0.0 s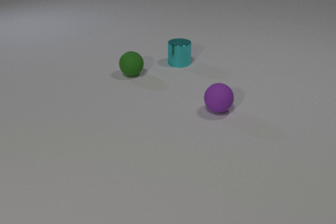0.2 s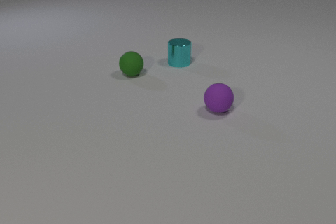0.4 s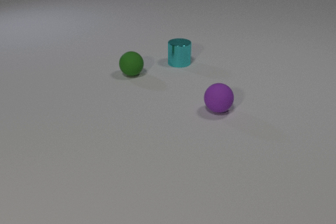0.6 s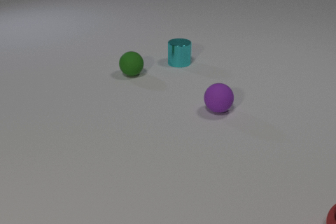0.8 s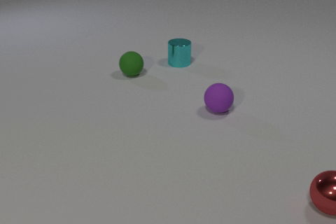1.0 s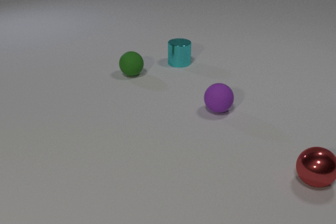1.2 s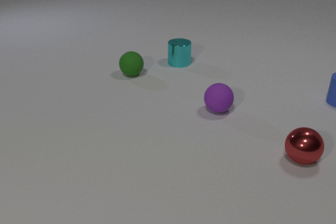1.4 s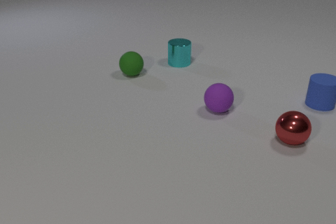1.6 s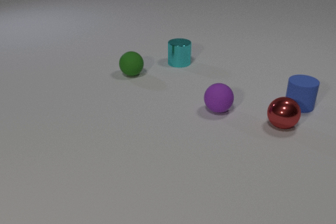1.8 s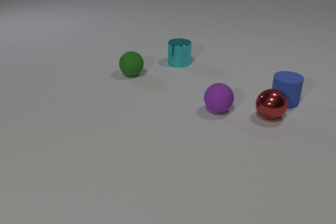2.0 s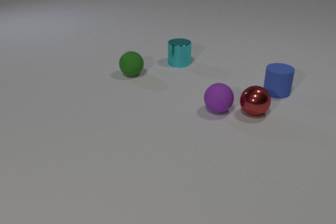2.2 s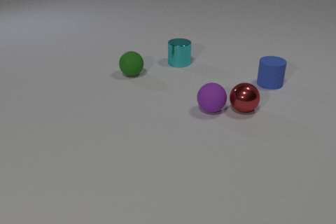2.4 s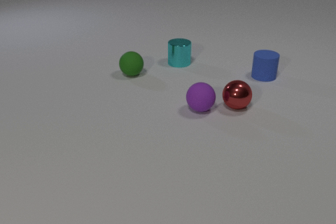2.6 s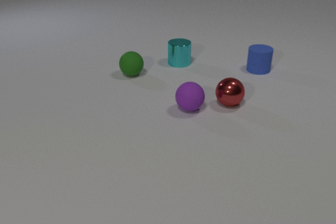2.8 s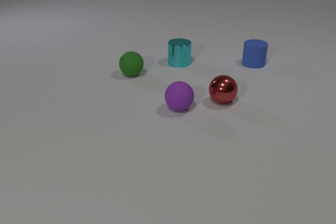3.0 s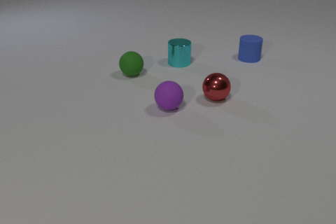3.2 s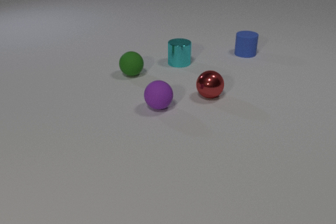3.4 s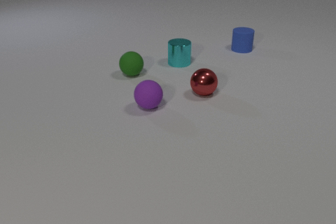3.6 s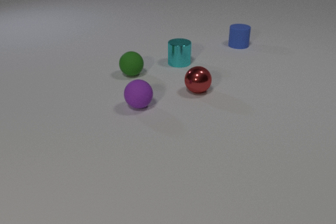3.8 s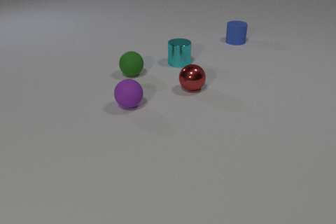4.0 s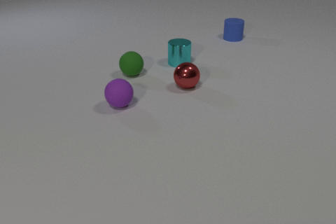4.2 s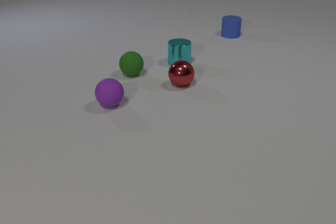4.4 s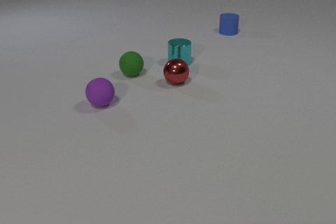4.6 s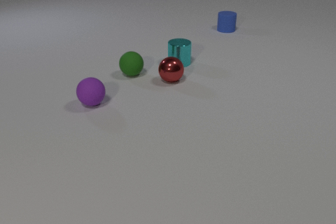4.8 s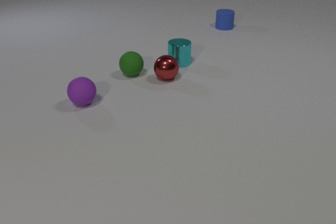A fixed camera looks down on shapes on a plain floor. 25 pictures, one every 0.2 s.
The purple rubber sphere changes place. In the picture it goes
to the left.
0.0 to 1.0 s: The red metal sphere comes in at the right edge, rolls away from the camera and to the left.
1.0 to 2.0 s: The red metal sphere rolls away from the camera and to the left. The blue rubber cylinder comes in at the right edge, slides to the left. The red metal sphere and the blue rubber cylinder collide.
2.0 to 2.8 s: The red metal sphere rolls to the left and away from the camera. The blue rubber cylinder slides away from the camera. The purple rubber sphere rolls to the left. The red metal sphere and the purple rubber sphere collide.
2.8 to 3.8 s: The red metal sphere rolls to the left and away from the camera. The blue rubber cylinder slides away from the camera. The purple rubber sphere rolls to the left.
3.8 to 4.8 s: The red metal sphere rolls to the left and away from the camera. The blue rubber cylinder slides away from the camera. The purple rubber sphere rolls to the left.
What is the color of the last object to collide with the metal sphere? purple.
What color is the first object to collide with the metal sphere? blue.
What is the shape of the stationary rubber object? sphere.
